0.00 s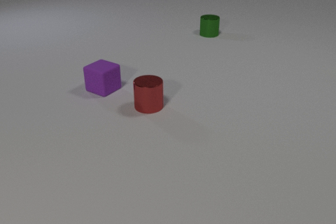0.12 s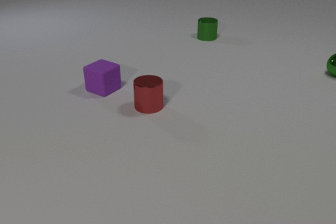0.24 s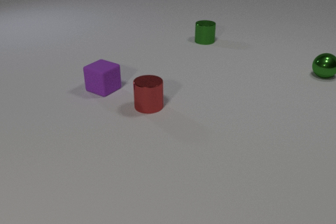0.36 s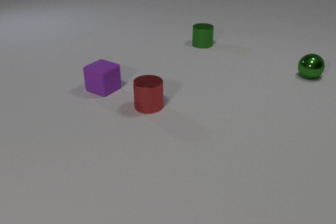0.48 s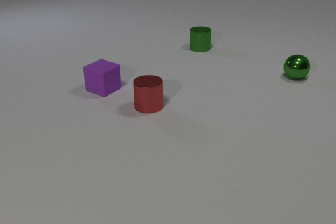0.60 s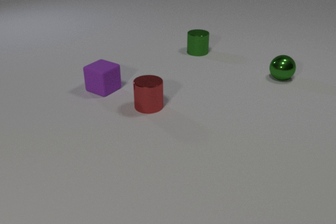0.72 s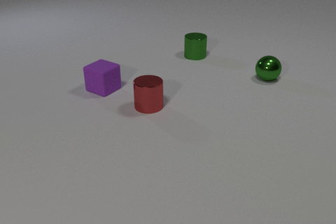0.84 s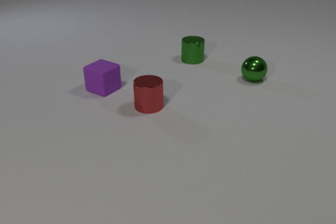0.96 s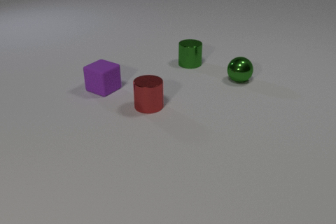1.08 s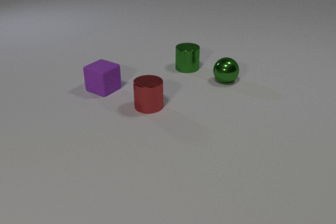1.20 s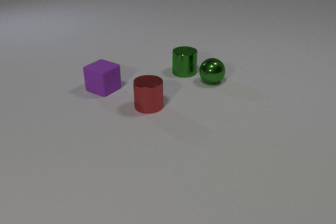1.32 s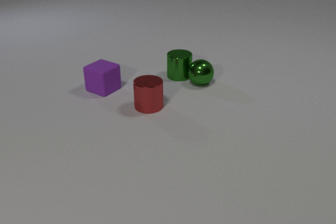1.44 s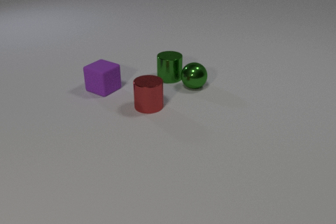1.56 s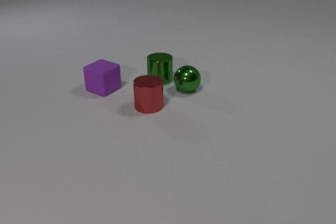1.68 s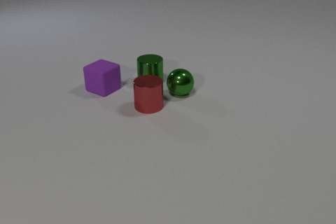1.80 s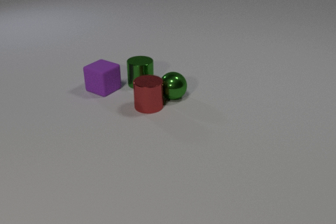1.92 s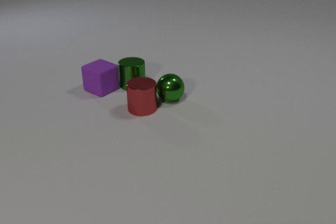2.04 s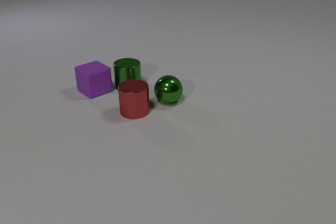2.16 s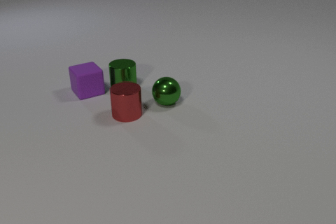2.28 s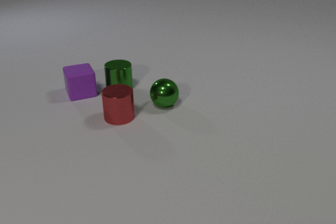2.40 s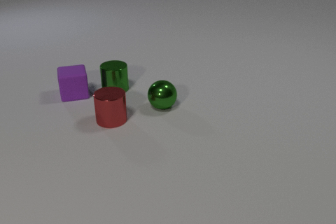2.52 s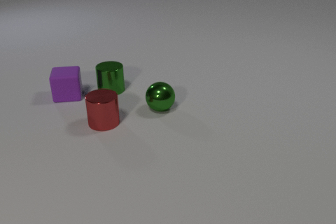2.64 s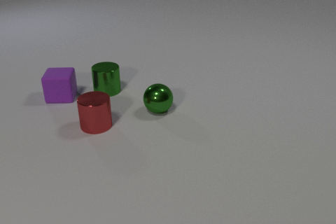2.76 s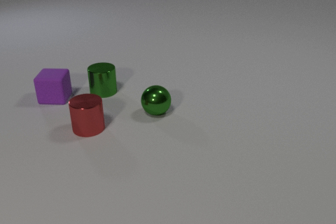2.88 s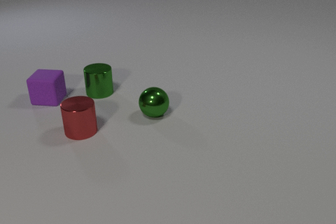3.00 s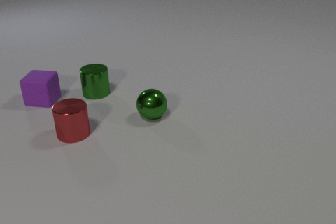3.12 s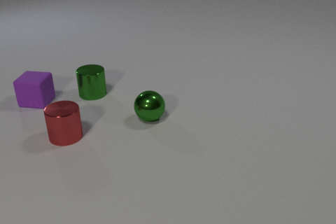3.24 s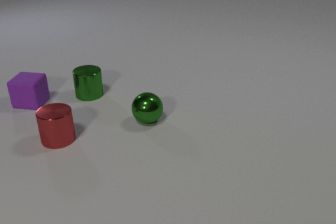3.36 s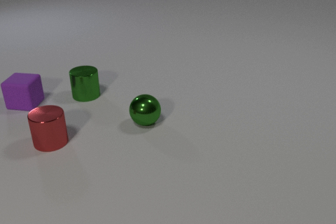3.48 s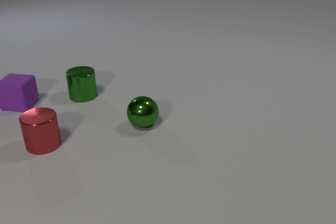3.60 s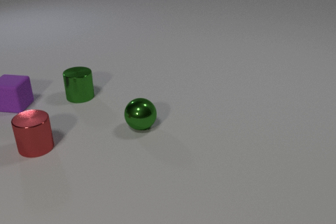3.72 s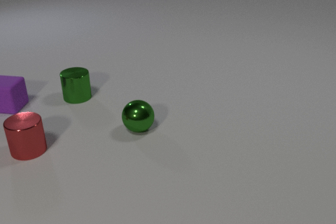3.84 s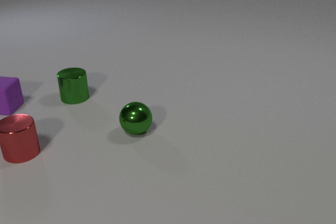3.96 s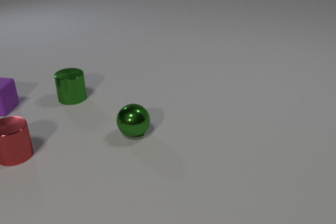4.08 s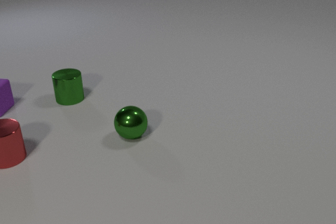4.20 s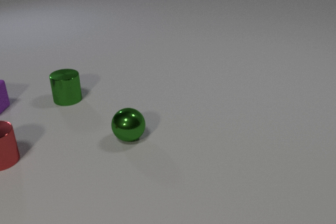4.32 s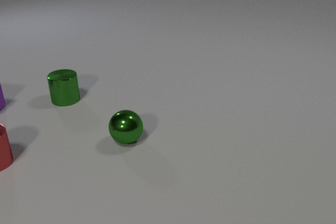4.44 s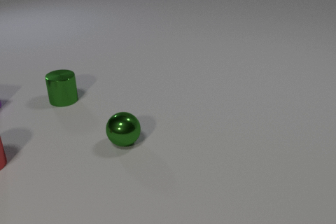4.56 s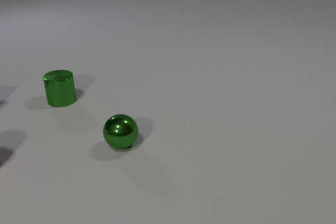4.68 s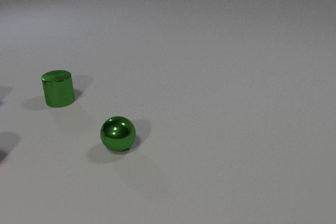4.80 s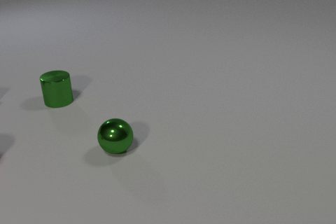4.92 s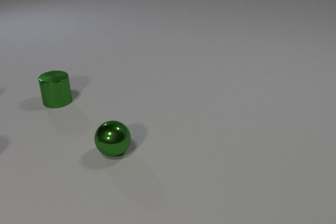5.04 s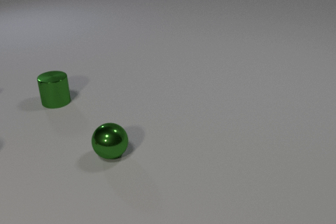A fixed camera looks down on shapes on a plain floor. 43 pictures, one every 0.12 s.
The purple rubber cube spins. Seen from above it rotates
clockwise.
The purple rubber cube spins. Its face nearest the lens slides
to the left.
0.00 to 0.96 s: The green metal sphere comes in at the right edge, rolls to the left and toward the camera. The green metal cylinder slides toward the camera.
0.96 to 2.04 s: The green metal sphere rolls to the left and toward the camera. The green metal cylinder slides to the left and toward the camera. The purple rubber cube slides to the left. The red metal cylinder slides to the left and toward the camera. The green metal sphere and the green metal cylinder collide. The green metal sphere and the red metal cylinder collide. The green metal cylinder and the purple rubber cube collide.
2.04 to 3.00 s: The green metal sphere rolls toward the camera and to the left. The green metal cylinder slides to the left. The purple rubber cube slides to the left, spins clockwise seen from above by about 45 degrees, its near face sliding to the left. The red metal cylinder slides to the left and toward the camera.
3.00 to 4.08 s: The green metal sphere rolls toward the camera and to the left. The green metal cylinder slides to the left. The purple rubber cube slides to the left. The red metal cylinder slides to the left.
4.08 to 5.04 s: The green metal sphere rolls toward the camera and to the left. The green metal cylinder slides to the left. The purple rubber cube slides to the left, leaves at the left edge. The red metal cylinder slides to the left, leaves at the left edge.
How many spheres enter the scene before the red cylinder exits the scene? 1.
What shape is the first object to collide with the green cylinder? sphere.
Are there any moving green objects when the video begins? yes.
